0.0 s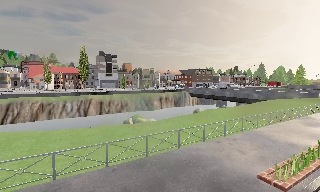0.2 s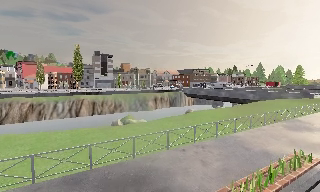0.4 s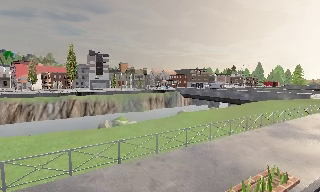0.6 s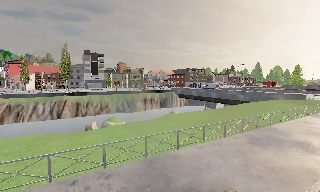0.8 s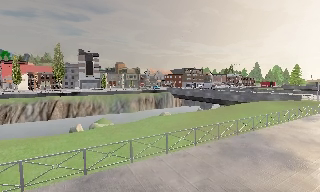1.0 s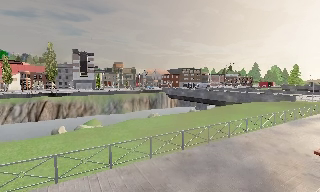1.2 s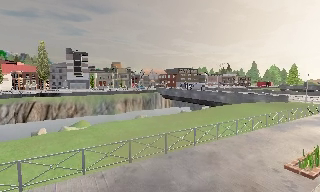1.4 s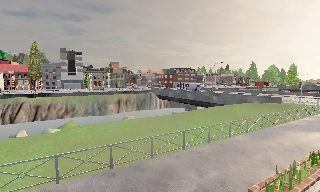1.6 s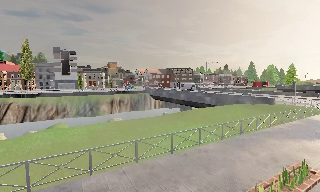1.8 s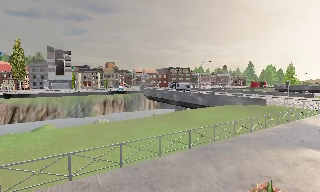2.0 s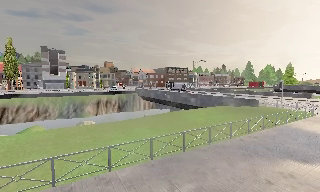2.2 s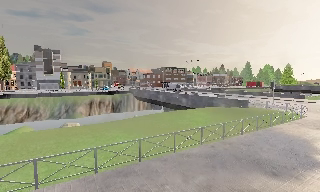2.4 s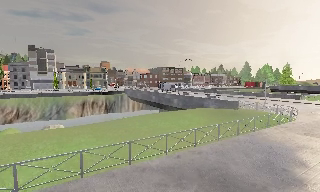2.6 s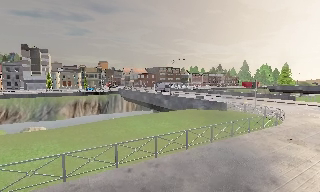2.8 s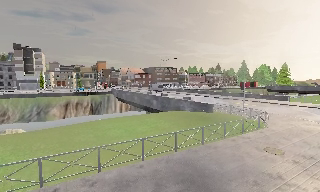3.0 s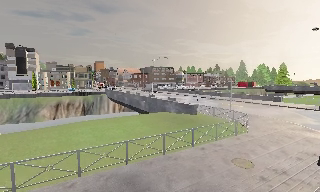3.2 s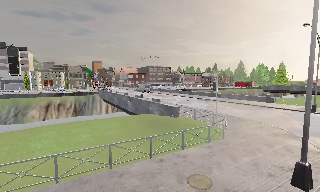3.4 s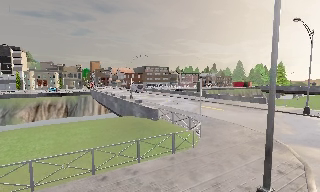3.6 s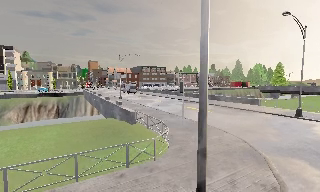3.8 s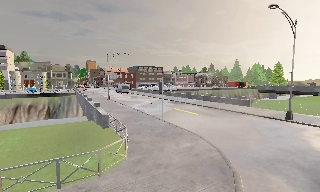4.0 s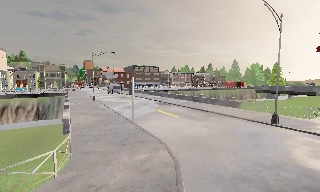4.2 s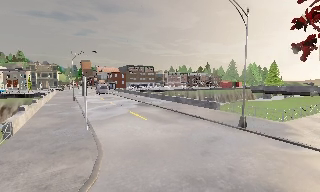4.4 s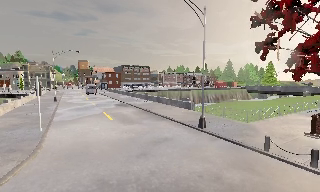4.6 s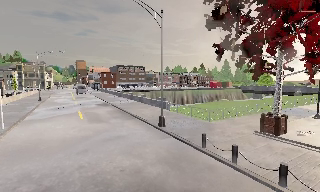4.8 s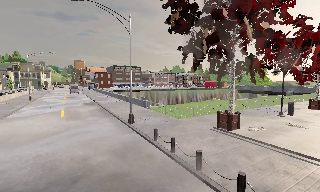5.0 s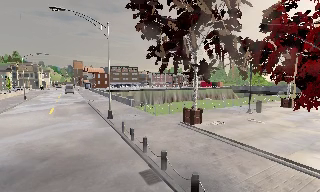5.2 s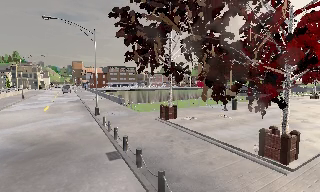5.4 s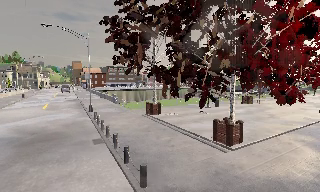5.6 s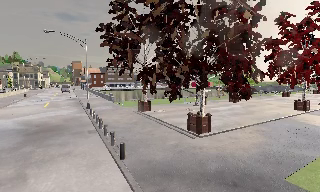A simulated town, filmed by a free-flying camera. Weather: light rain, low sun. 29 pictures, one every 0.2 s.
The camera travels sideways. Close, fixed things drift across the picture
to the left.
0.0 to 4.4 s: The camera travels to its right and forward, about 45 m, so close, fixed things drift to the left.
4.4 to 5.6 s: The camera travels to its right and backward, about 13 m, so close, fixed things drift to the left.
The film runs backward here.
